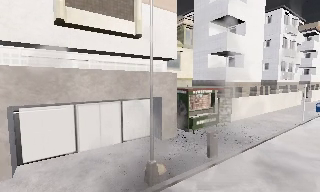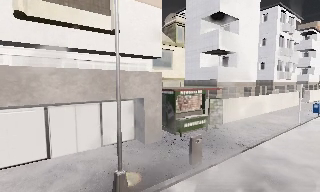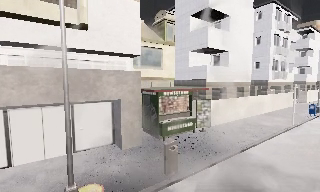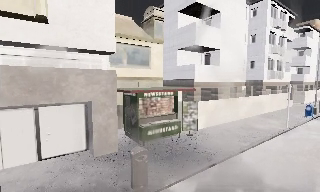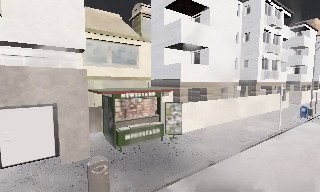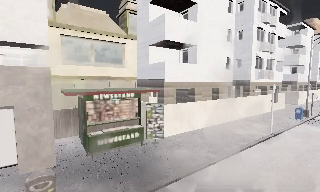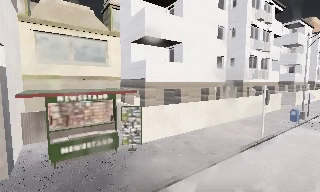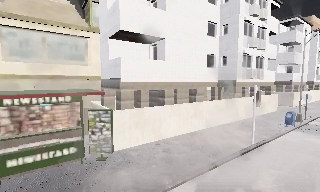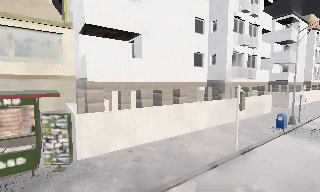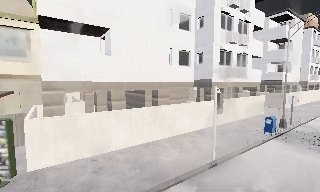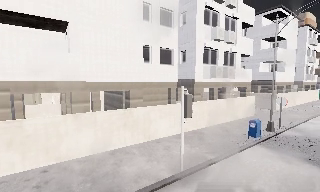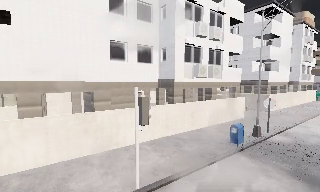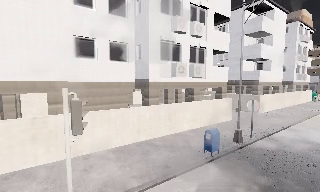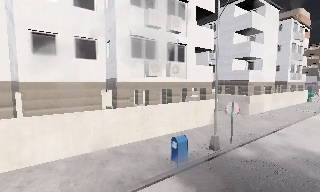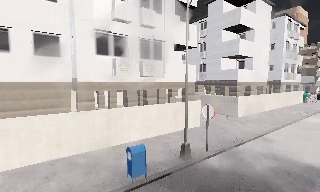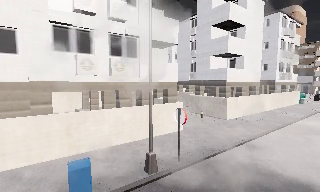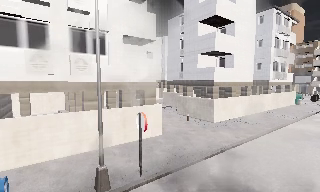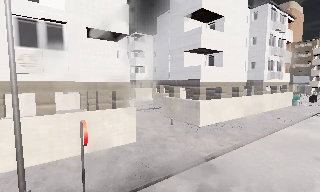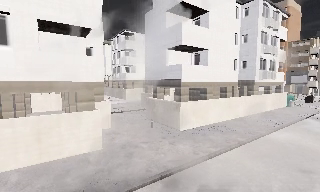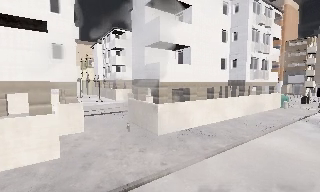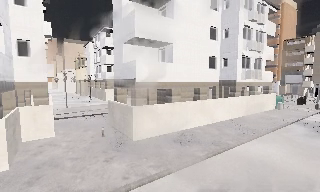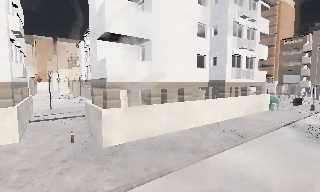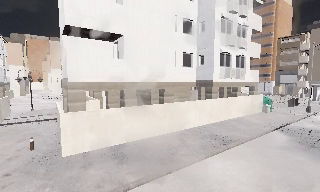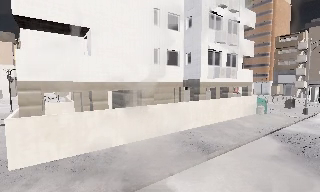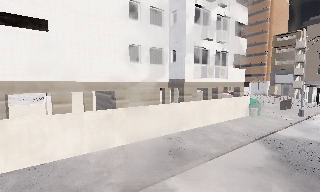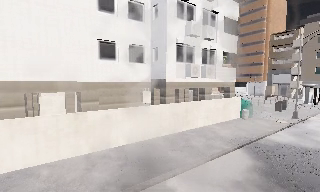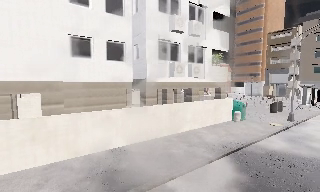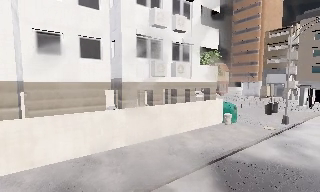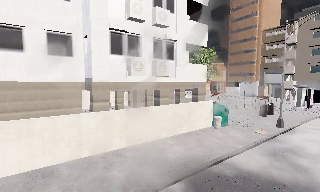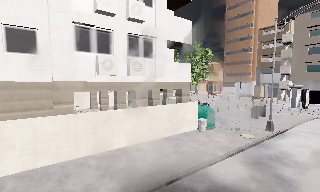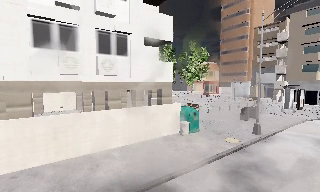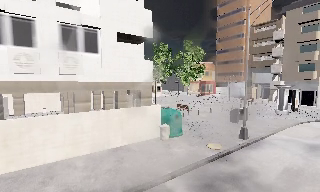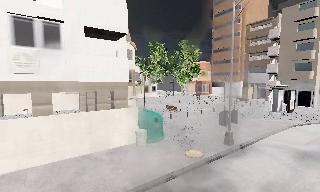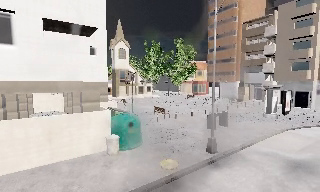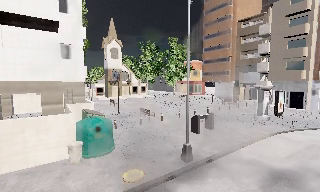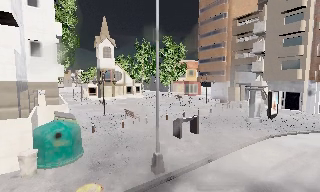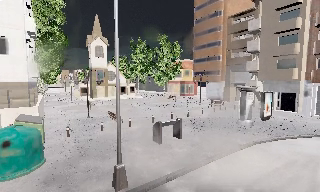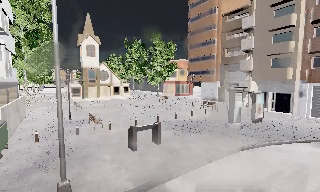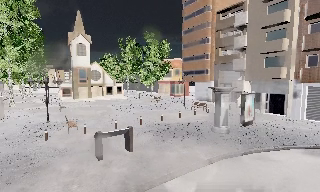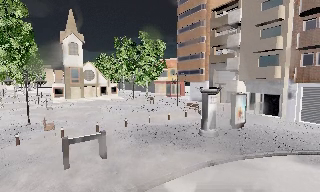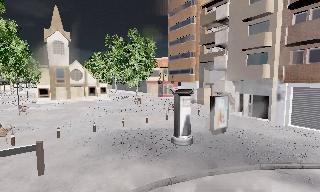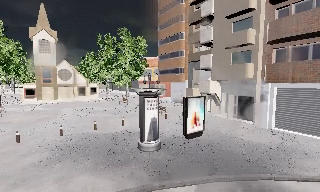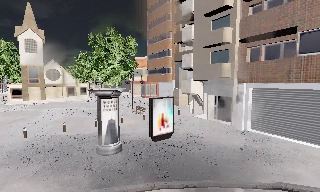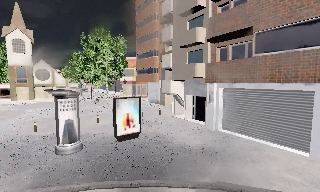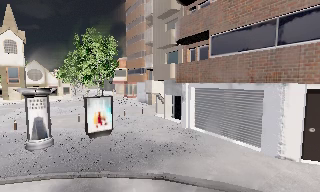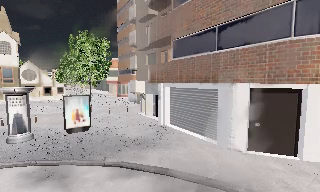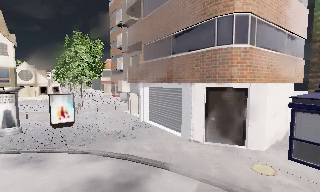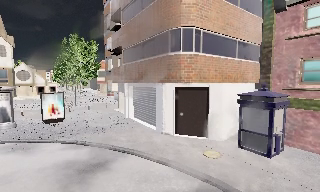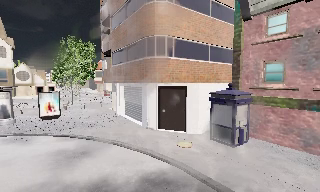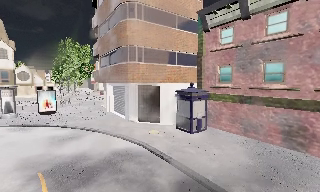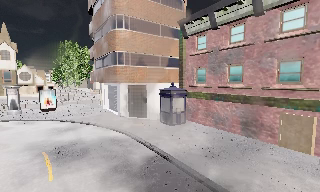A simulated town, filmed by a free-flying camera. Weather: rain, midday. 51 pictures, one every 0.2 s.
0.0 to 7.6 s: The camera travels to its right and forward, about 60 m, so close, fixed things drift to the left.
7.6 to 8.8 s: The camera travels to its right, about 11 m, so close, fixed things drift to the left.
8.8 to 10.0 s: The camera travels to its right and backward, about 12 m, so close, fixed things drift to the left.
The film runs forward here.
